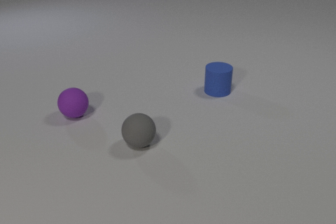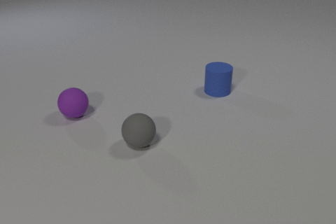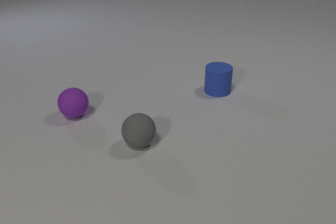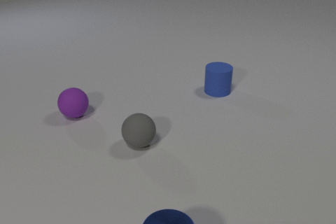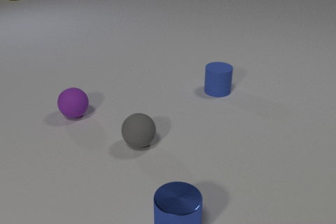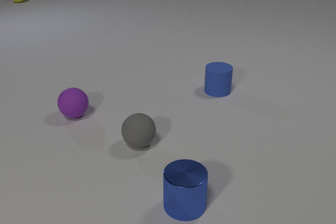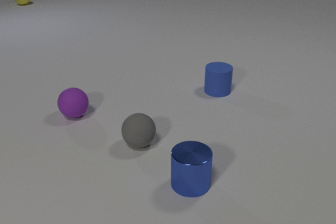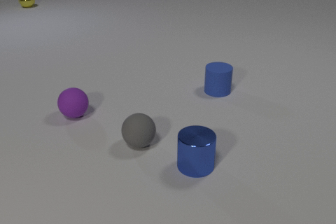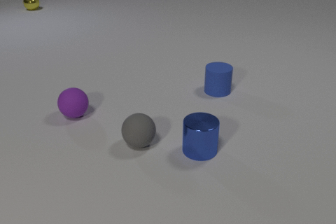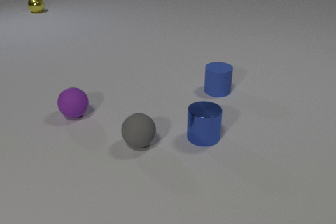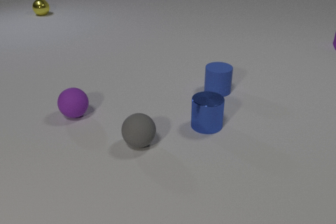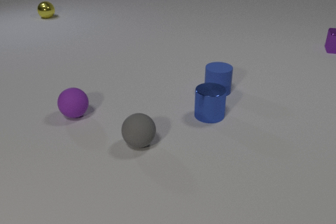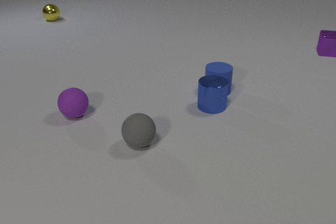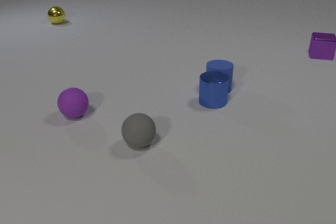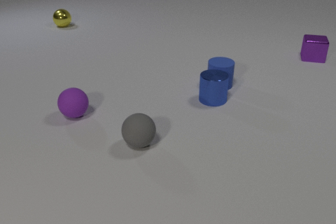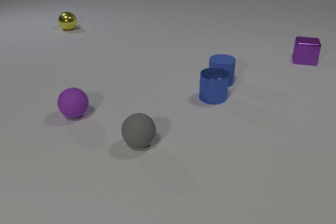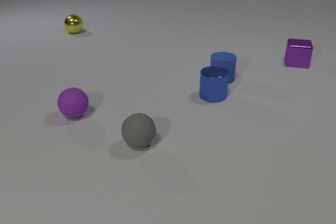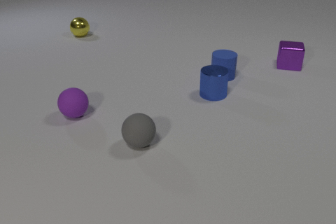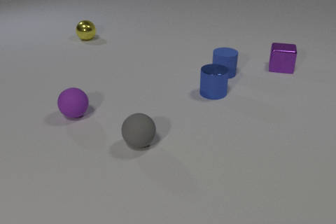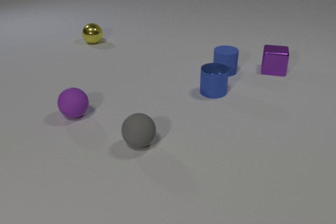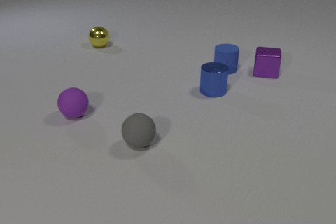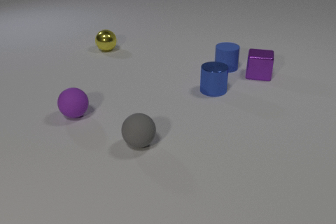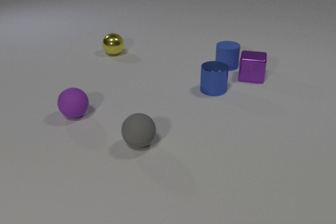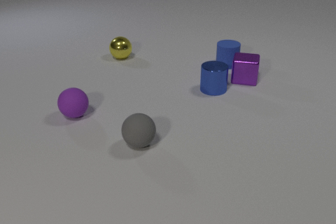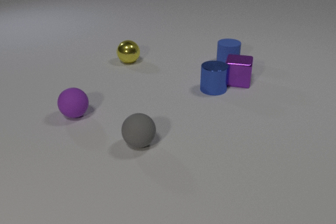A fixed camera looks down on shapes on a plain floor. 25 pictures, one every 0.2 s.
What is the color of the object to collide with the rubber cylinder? blue.
What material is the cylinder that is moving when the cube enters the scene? metal.
What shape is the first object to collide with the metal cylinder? cylinder.
0.0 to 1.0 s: The blue metal cylinder comes in at the bottom edge, slides away from the camera. The yellow metal sphere comes in at the top edge, rolls toward the camera.
1.0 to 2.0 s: The blue metal cylinder slides away from the camera. The purple metal cube comes in at the right edge. The yellow metal sphere rolls toward the camera.
2.0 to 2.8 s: The blue metal cylinder slides away from the camera. The blue rubber cylinder slides away from the camera. The purple metal cube slides toward the camera and to the left. The yellow metal sphere rolls toward the camera and to the right. The blue metal cylinder and the blue rubber cylinder collide.
2.8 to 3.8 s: The blue metal cylinder slides away from the camera. The blue rubber cylinder slides away from the camera. The purple metal cube slides toward the camera and to the left. The yellow metal sphere rolls toward the camera and to the right.
3.8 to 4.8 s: The blue metal cylinder slides away from the camera. The blue rubber cylinder slides away from the camera. The purple metal cube slides toward the camera and to the left. The yellow metal sphere rolls toward the camera and to the right. The blue metal cylinder and the purple metal cube collide.
